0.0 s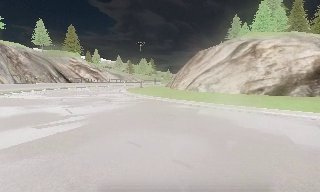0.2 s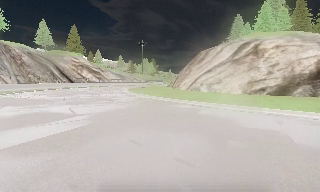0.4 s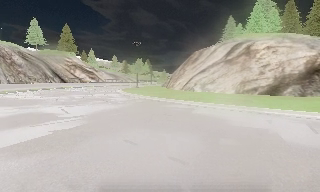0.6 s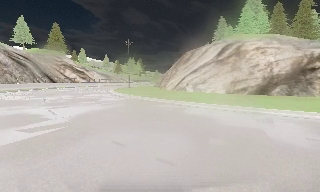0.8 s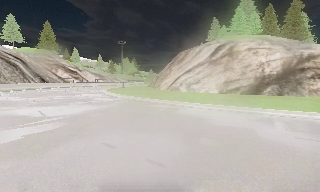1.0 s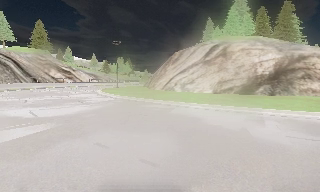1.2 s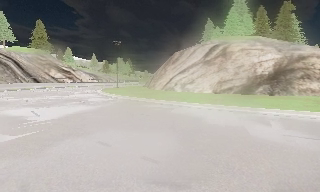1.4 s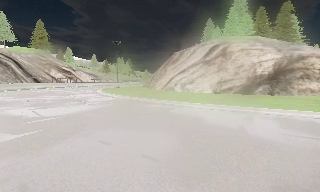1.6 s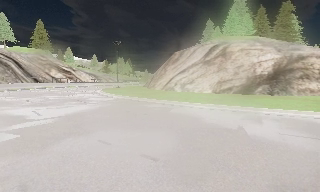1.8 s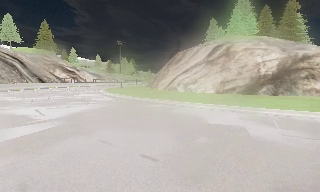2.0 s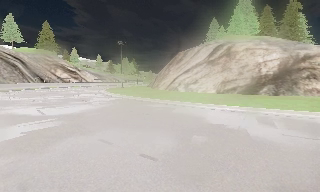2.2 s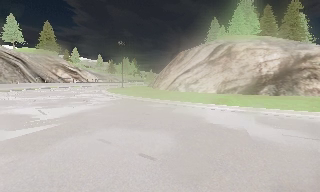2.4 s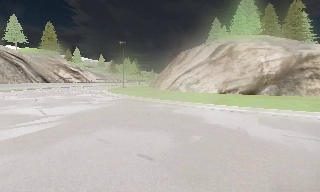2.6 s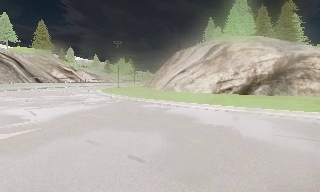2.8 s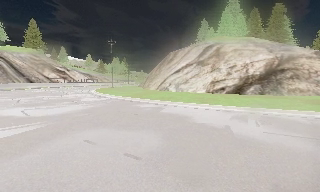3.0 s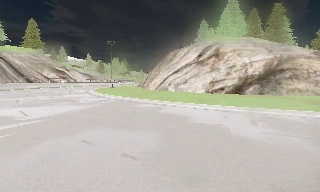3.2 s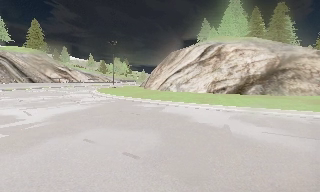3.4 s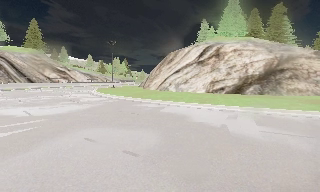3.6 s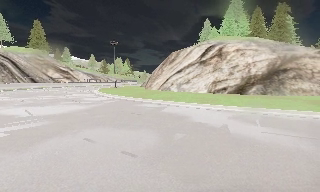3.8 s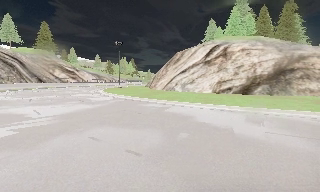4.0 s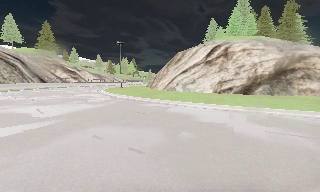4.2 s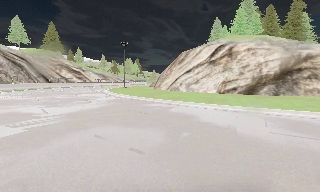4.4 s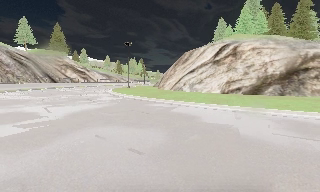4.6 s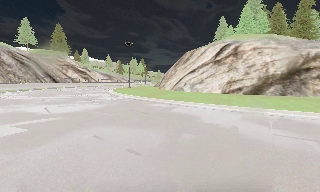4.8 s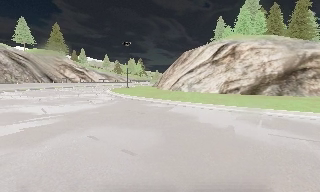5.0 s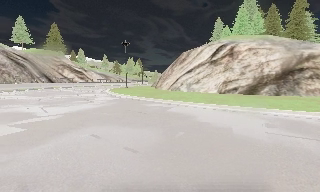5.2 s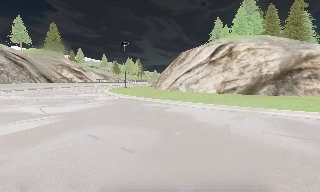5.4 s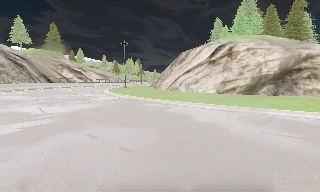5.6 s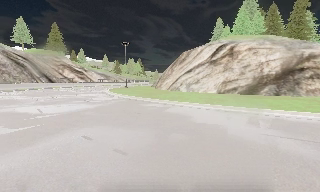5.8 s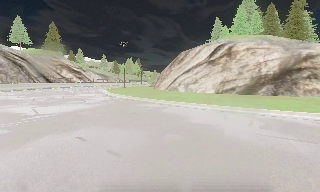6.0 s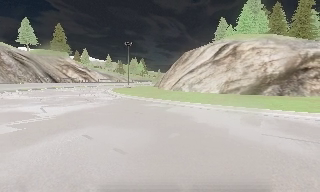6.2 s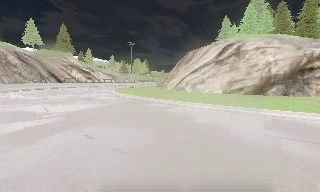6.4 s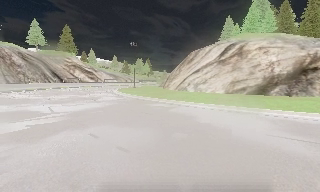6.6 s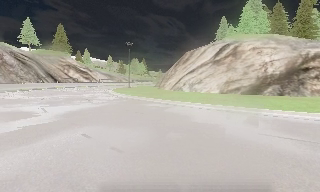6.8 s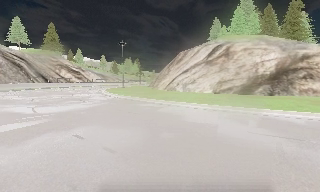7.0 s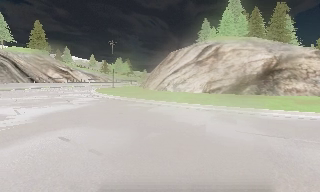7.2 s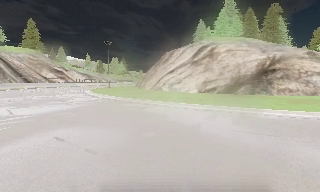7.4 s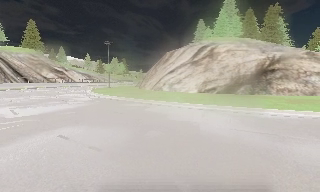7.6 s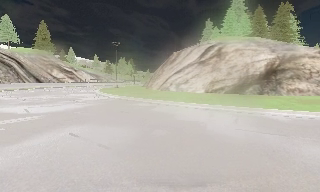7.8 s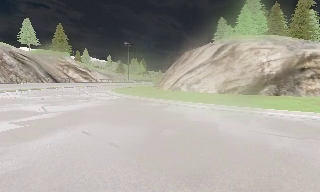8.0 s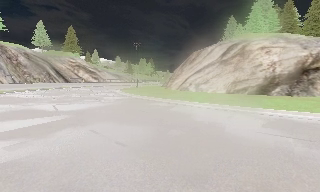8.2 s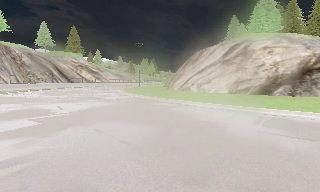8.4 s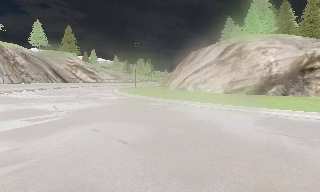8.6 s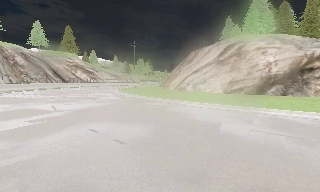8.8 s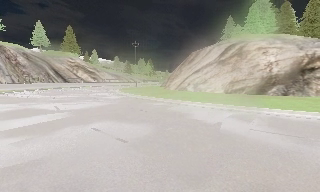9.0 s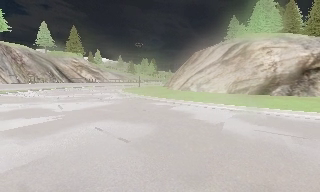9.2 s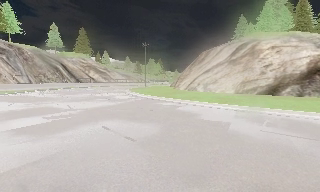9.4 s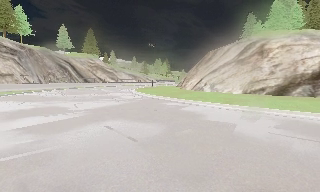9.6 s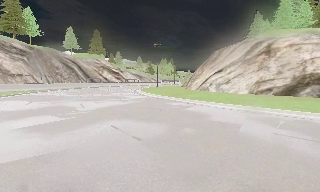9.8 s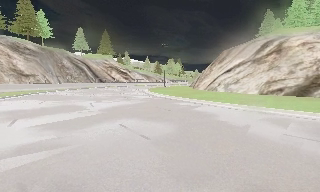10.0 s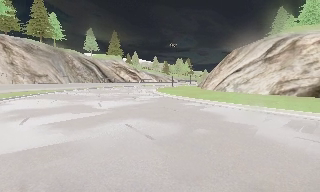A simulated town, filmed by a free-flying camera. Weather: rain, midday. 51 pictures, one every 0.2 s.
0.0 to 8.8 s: The camera travels to its right and backward, about 2 m, so close, fixed things drift to the left.
8.8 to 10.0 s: The camera swings to its left by about 15 degrees, and the scene slides to the right.
The film runs backward here.
